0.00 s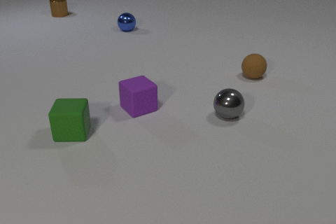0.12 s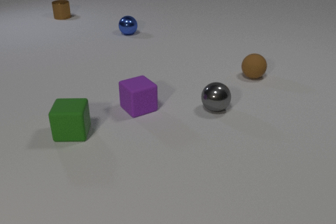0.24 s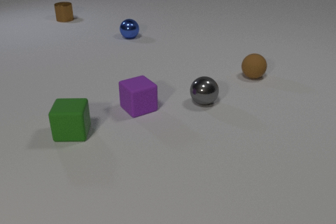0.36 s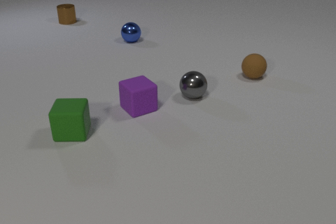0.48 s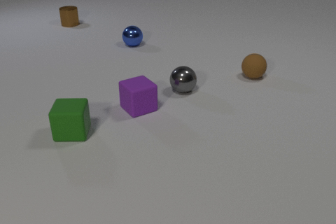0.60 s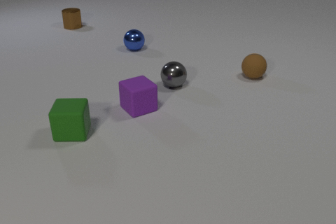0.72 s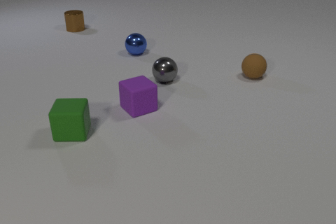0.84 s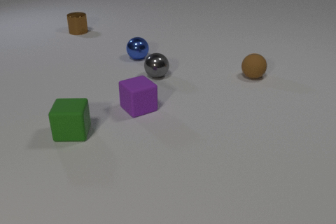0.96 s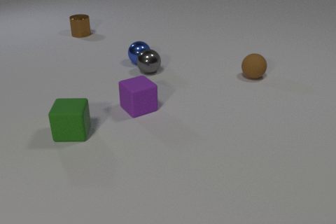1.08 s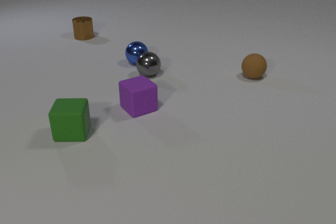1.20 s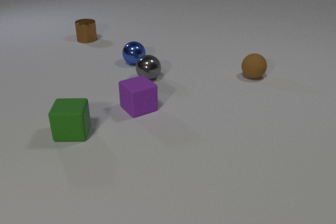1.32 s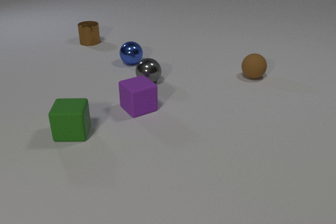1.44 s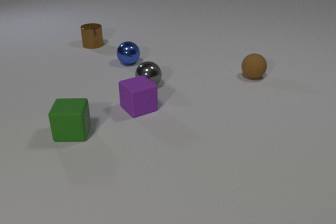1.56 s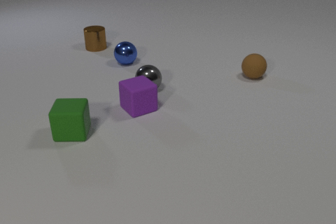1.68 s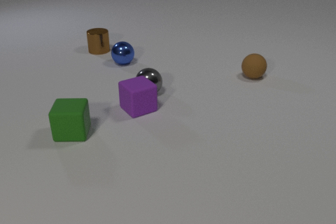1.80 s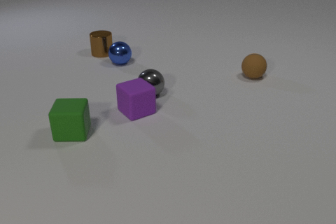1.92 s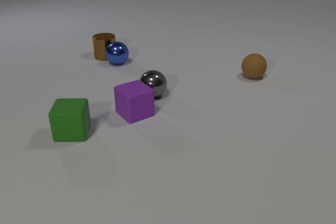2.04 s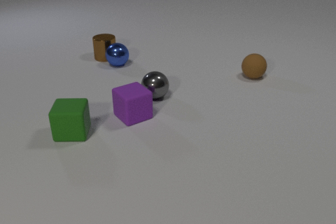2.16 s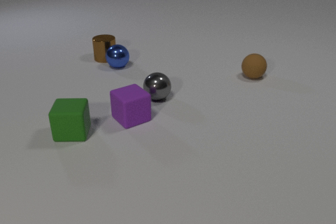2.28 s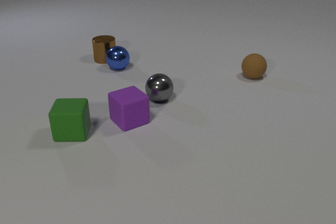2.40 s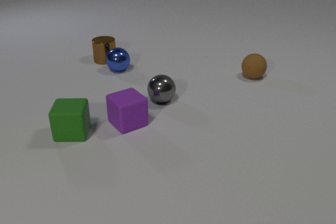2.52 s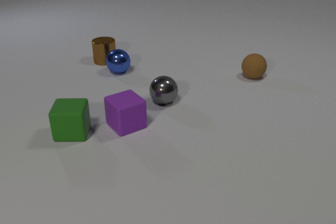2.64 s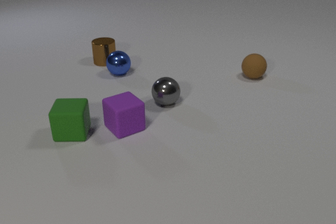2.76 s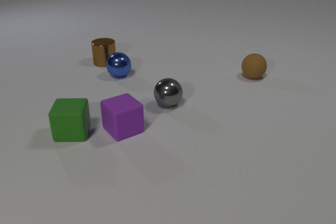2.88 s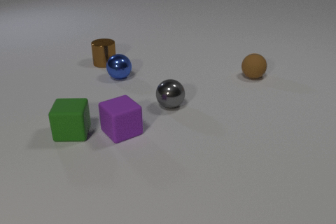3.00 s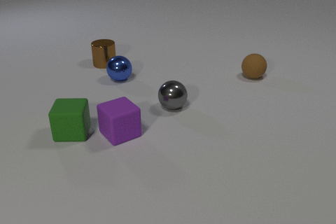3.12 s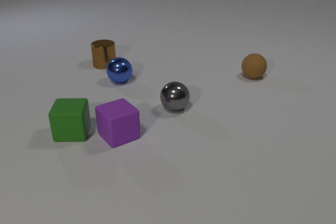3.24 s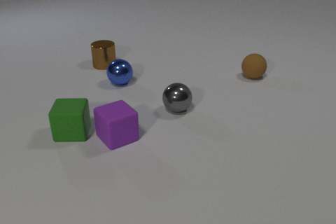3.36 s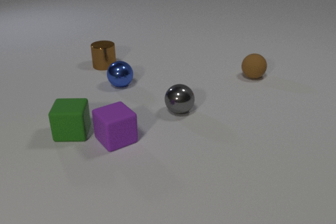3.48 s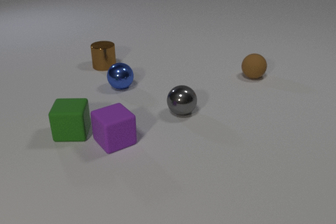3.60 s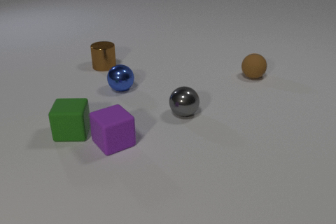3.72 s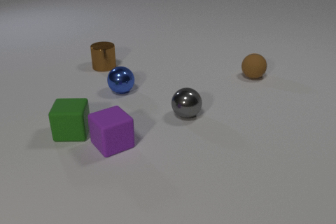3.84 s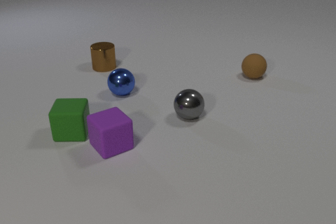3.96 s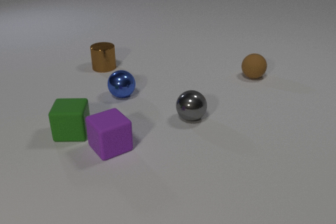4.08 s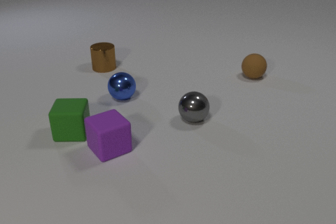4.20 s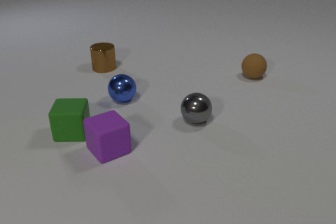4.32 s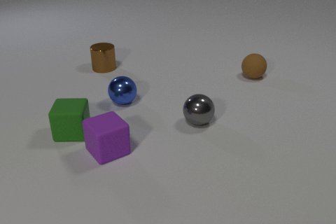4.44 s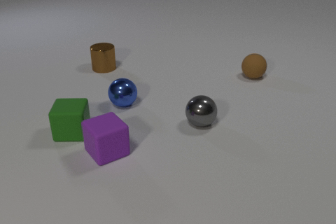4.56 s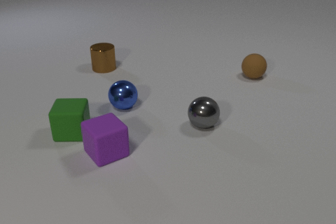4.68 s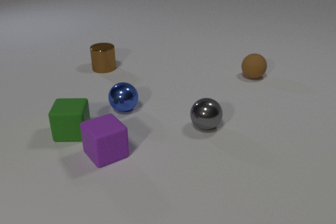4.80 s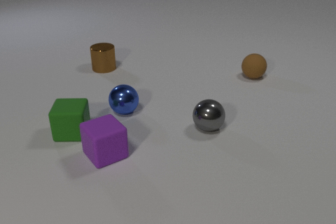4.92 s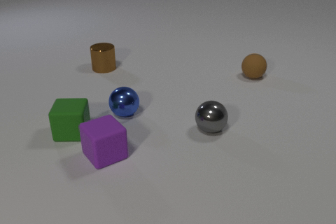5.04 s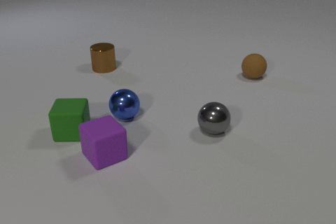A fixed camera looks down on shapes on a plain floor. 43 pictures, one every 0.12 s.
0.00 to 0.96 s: The blue metal sphere rolls toward the camera. The gray metal sphere rolls away from the camera and to the left. The brown metal cylinder slides toward the camera. The blue metal sphere and the gray metal sphere collide.
0.96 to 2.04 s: The blue metal sphere rolls to the left. The gray metal sphere rolls toward the camera. The brown metal cylinder slides toward the camera. The purple rubber cube slides toward the camera. The gray metal sphere and the purple rubber cube collide. The blue metal sphere and the brown metal cylinder collide.
2.04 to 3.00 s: The blue metal sphere rolls toward the camera. The gray metal sphere rolls toward the camera and to the right. The brown metal cylinder slides toward the camera. The purple rubber cube slides toward the camera and to the left.
3.00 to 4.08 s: The blue metal sphere rolls toward the camera. The gray metal sphere rolls toward the camera and to the right. The brown metal cylinder slides toward the camera. The purple rubber cube slides toward the camera and to the left.
4.08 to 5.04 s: The blue metal sphere rolls toward the camera. The gray metal sphere rolls toward the camera and to the right. The purple rubber cube slides toward the camera.
Are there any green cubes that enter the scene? no.
What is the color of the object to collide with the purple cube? gray.
How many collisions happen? 3.
